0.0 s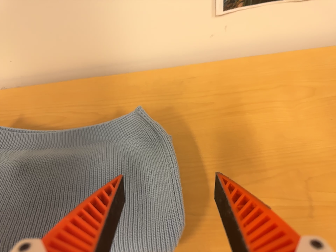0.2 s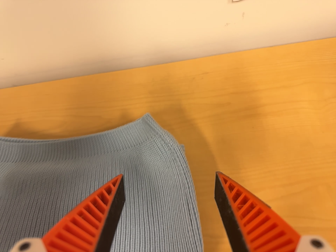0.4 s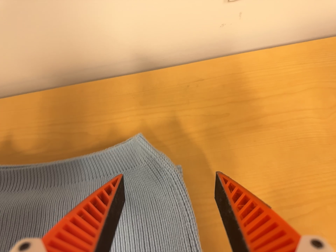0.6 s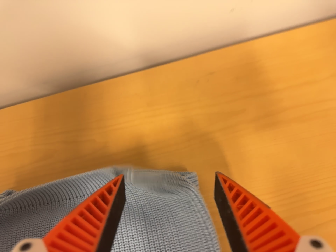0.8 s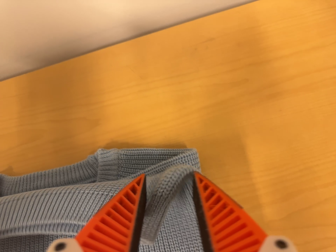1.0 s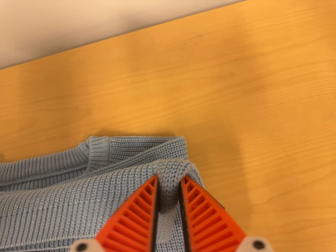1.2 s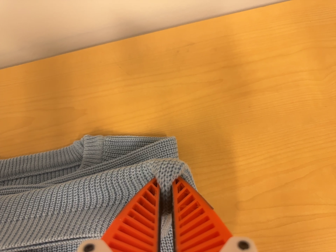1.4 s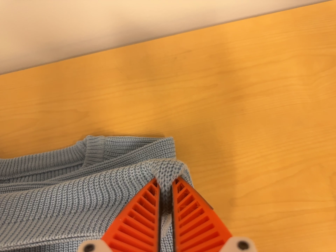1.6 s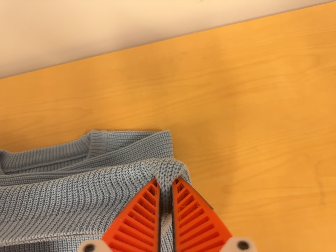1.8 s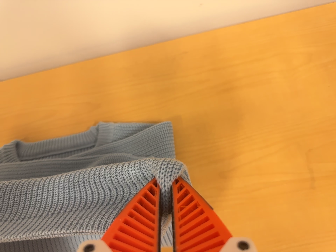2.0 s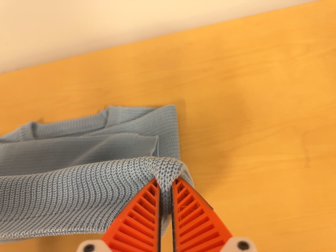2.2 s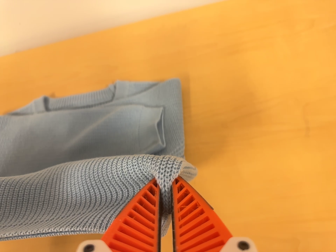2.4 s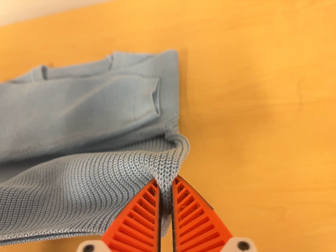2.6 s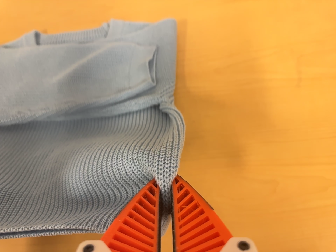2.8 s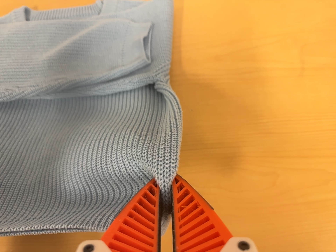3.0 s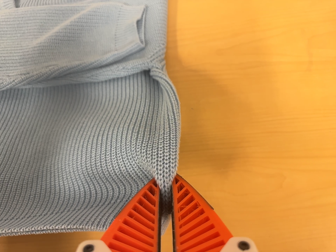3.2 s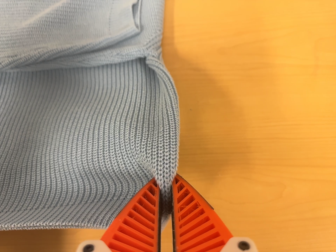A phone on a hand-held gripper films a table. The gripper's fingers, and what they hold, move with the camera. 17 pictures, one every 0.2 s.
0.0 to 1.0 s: The camera travels forward and toward the top of its view, about 16 cm, so what stands in front looms larger. Its aim tips toward the bottom of its view by about 15 degrees. It rolls about its line of sight by about 10 degrees, and the scene rotates counterclockwise.
1.0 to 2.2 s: The camera travels backward and toward the bottom of its view, about 22 cm, so what stands in front gets smaller.
2.2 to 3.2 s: The camera travels forward, toward the bottom of its view and to its right, about 9 cm, so what stands in front looms larger. Its aim tips toward the bottom of its view by about 10 degrees, and the scene shifts upward.
The film runs backward here.
